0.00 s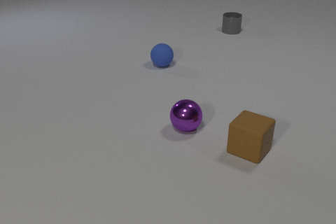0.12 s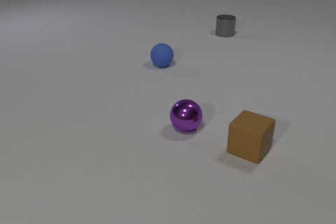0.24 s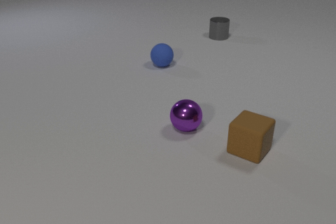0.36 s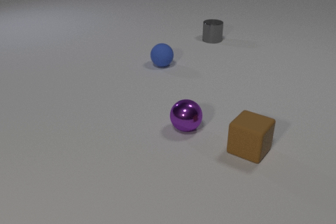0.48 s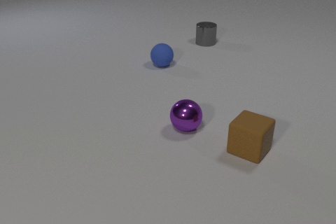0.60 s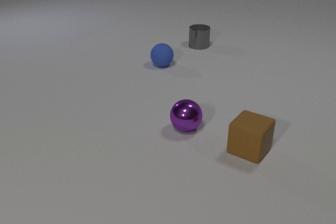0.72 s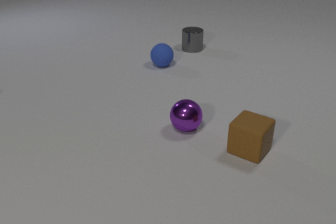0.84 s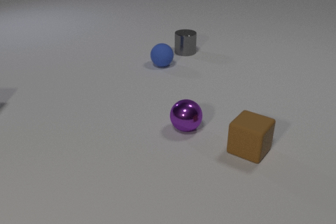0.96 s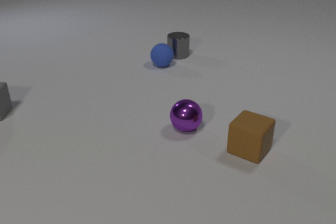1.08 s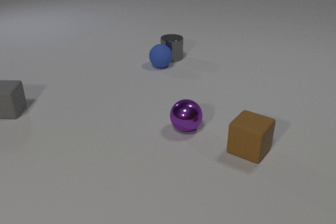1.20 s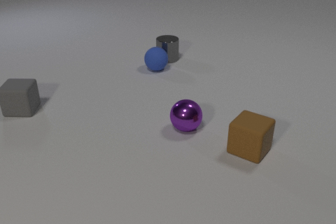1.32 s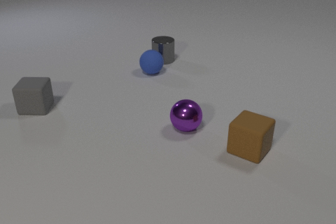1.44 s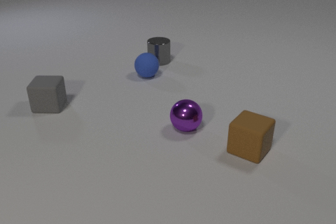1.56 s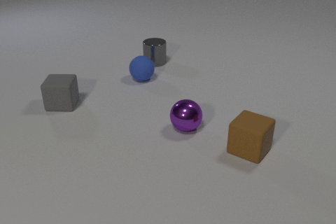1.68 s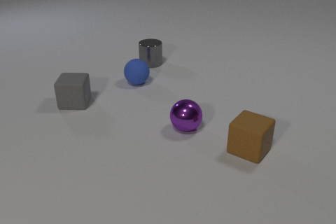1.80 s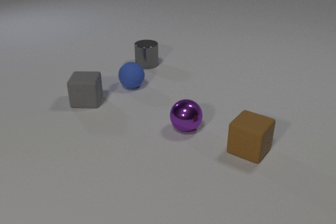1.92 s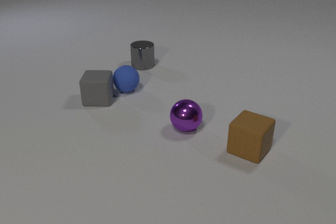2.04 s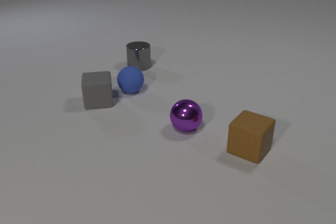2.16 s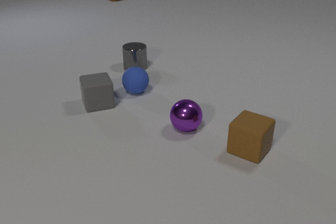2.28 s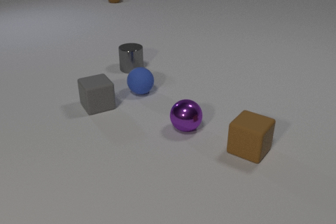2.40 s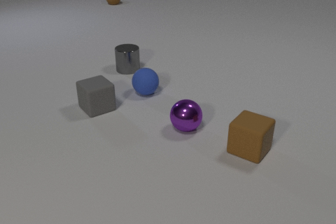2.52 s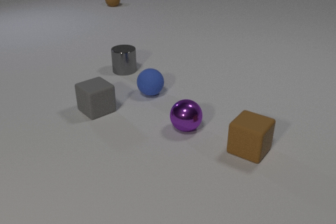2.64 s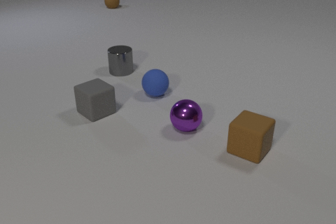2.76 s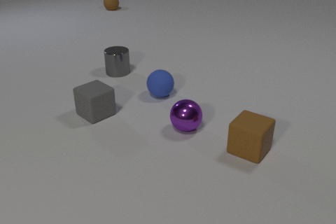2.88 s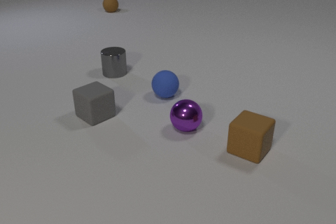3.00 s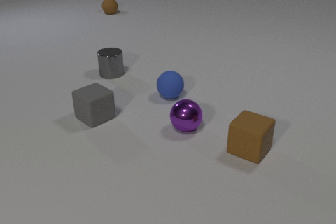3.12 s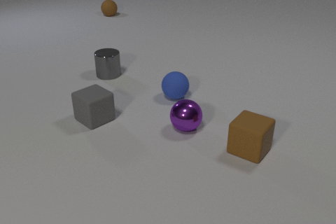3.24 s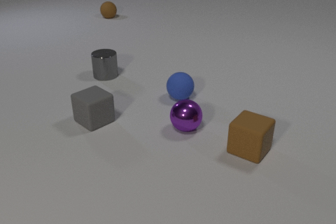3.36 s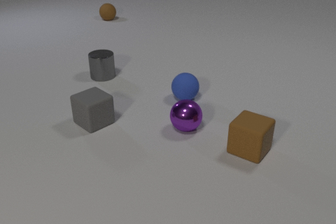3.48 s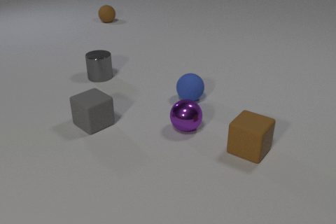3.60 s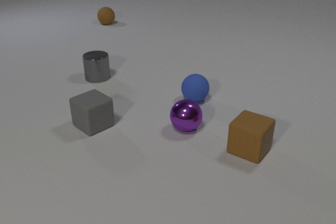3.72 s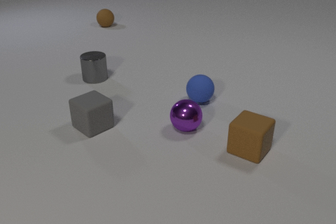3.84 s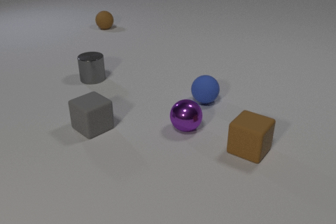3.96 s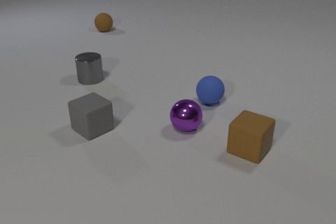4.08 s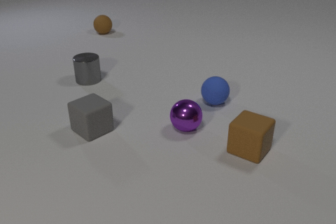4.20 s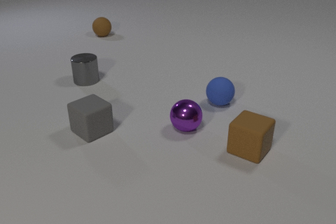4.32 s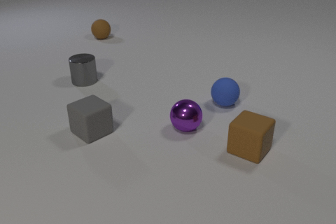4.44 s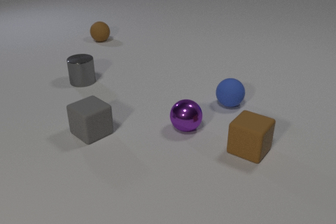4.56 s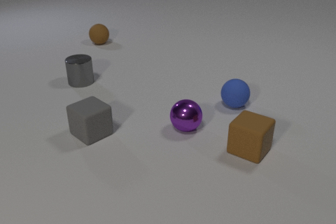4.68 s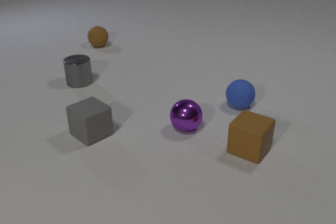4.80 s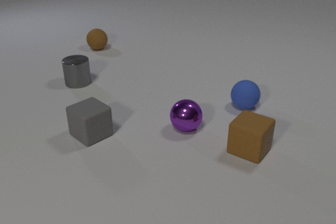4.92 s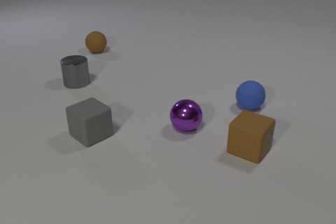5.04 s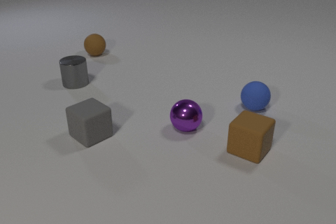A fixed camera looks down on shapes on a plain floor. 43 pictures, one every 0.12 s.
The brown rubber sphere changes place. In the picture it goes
toward the camera.
0.00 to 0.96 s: The gray metal cylinder slides toward the camera and to the left. The gray rubber cube comes in at the left edge, slides to the right.
0.96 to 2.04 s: The gray metal cylinder slides to the left and toward the camera. The blue rubber sphere rolls toward the camera and to the left. The gray rubber cube slides to the right. The gray metal cylinder and the blue rubber sphere collide. The blue rubber sphere and the gray rubber cube collide.
2.04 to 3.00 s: The gray metal cylinder slides to the left and toward the camera. The blue rubber sphere rolls to the right. The gray rubber cube slides toward the camera, spins so that its near face slides to the right, counterclockwise seen from above. The brown rubber sphere rolls toward the camera.
3.00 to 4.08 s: The gray metal cylinder slides to the left and toward the camera. The blue rubber sphere rolls to the right. The gray rubber cube slides toward the camera. The brown rubber sphere rolls toward the camera.
4.08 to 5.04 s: The gray metal cylinder slides to the left and toward the camera. The blue rubber sphere rolls to the right. The gray rubber cube slides toward the camera. The brown rubber sphere rolls toward the camera.
How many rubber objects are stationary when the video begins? 2.
What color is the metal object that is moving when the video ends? gray.
What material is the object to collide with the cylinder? rubber.
